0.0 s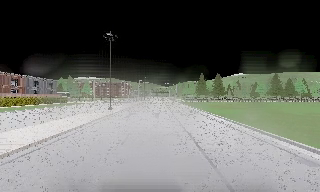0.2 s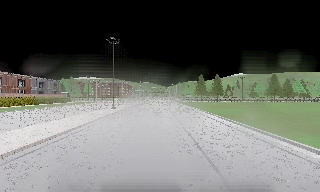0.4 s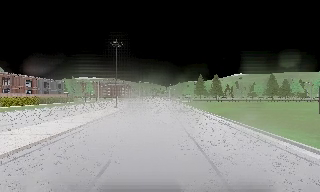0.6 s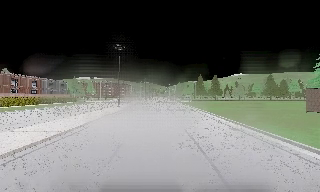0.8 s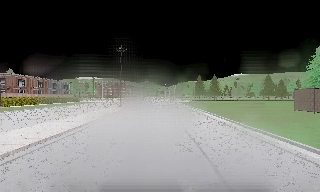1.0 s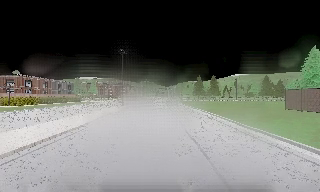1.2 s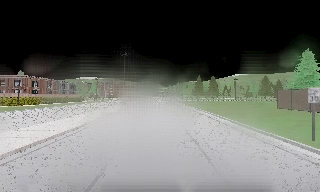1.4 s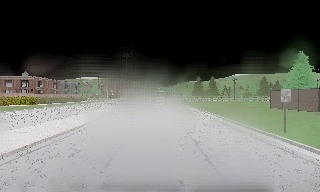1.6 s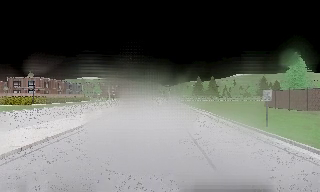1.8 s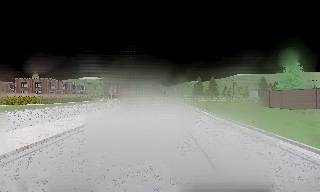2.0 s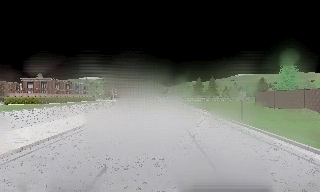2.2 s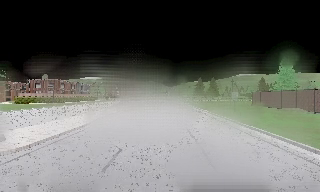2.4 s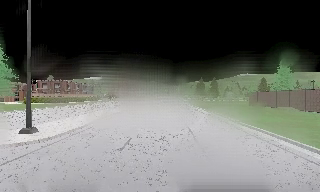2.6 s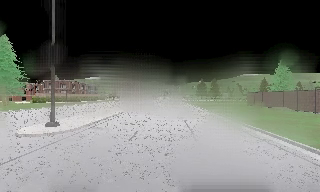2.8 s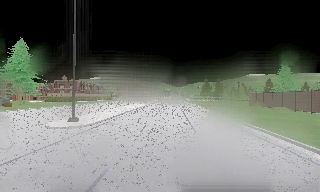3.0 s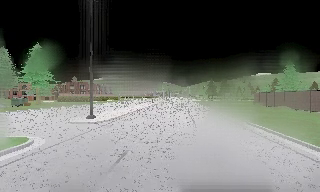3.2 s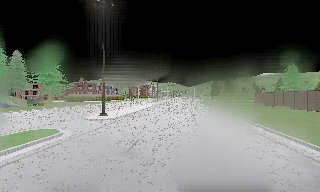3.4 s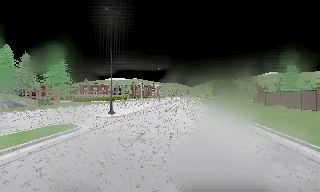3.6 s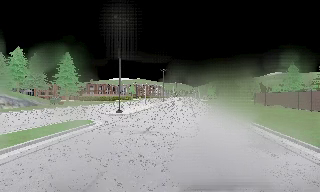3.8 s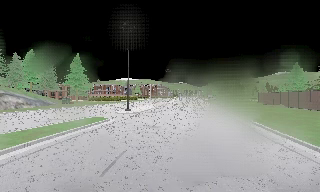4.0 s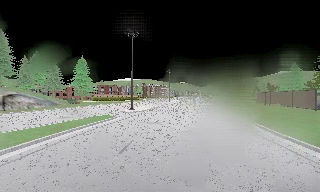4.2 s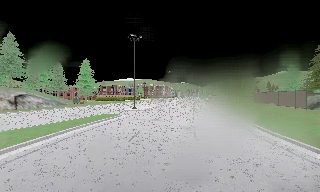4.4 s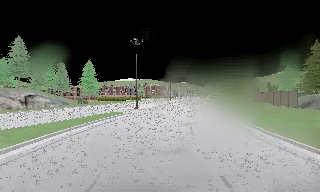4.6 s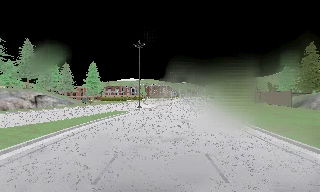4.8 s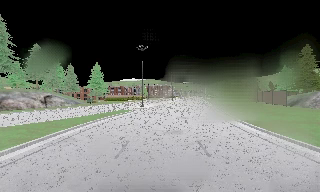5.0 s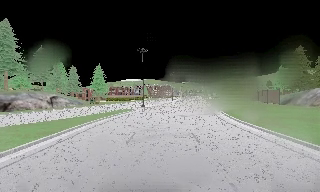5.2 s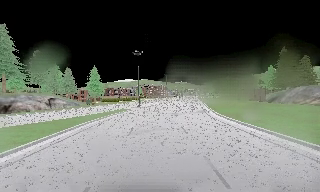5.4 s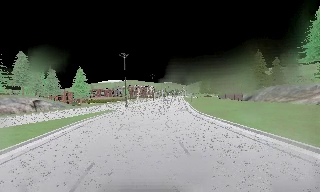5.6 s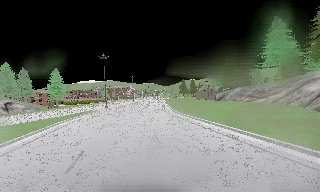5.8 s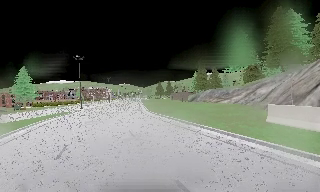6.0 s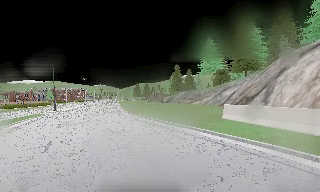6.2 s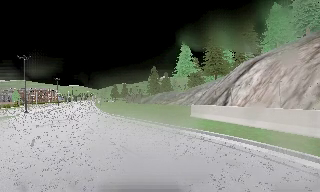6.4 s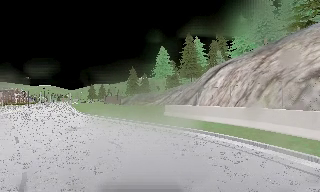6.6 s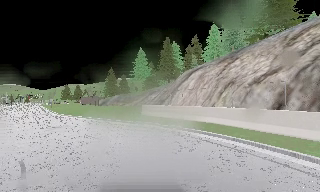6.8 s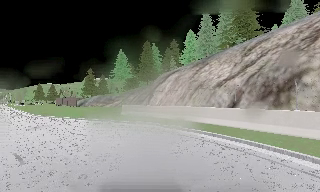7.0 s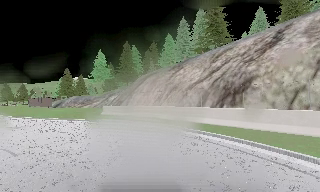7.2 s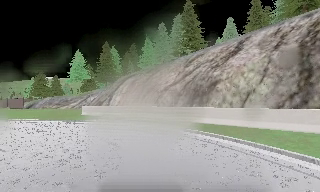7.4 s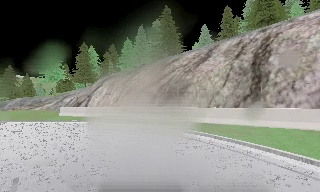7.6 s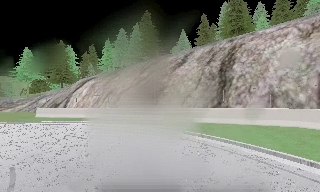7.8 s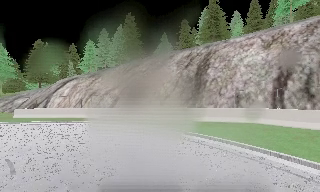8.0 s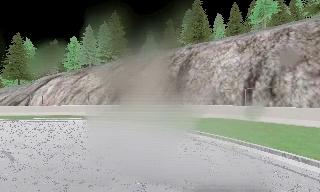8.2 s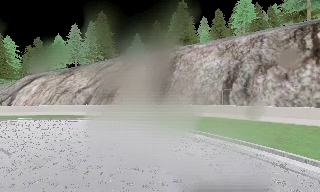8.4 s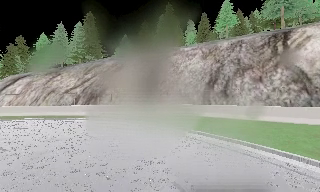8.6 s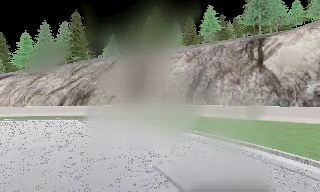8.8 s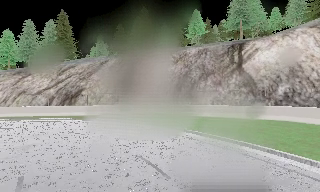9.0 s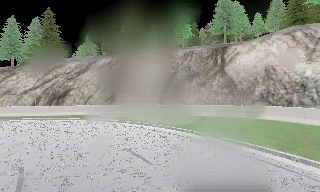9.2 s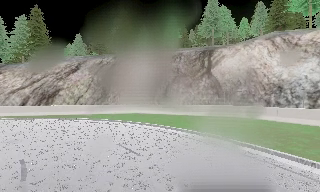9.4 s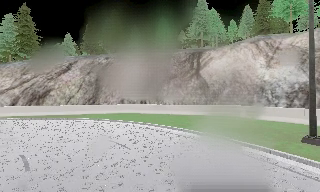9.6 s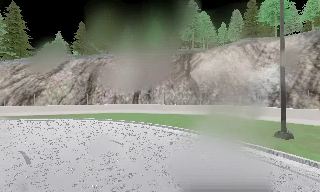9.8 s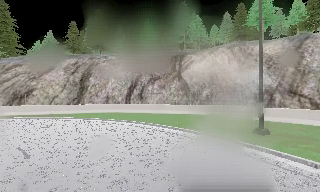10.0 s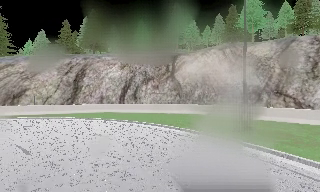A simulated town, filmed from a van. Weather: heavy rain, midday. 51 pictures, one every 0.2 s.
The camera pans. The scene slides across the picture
to the left.
The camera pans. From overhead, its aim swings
clockwise.
0.0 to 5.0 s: The camera pans to its left, which is counterclockwise from overhead, by about 15 degrees. It travels backward, about 45 m, so what stands in front gets smaller.
5.0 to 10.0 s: The scene slides to the left, as the camera pans about 135 degrees to its right. It travels backward, about 35 m. It loses speed.
The film runs backward here.
